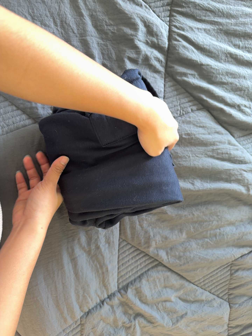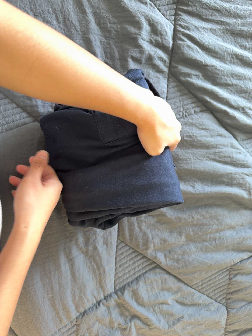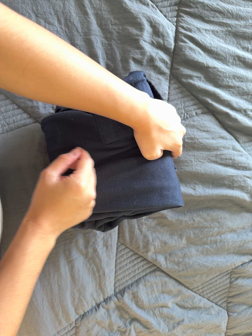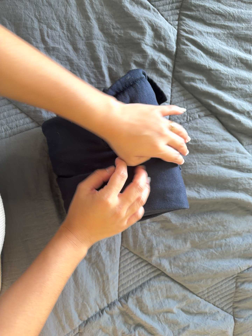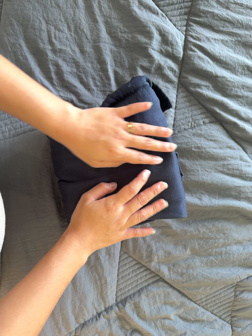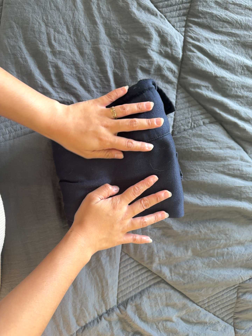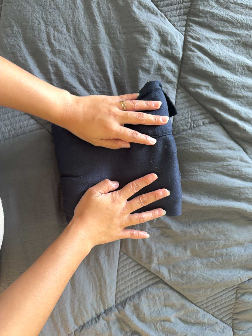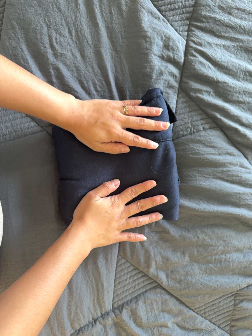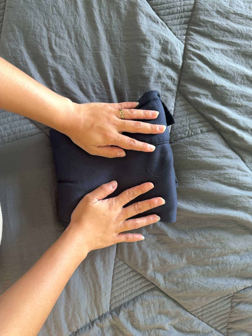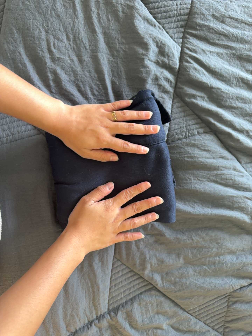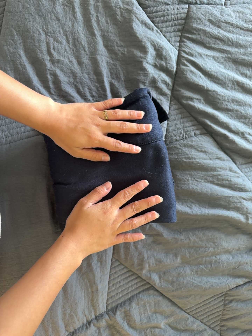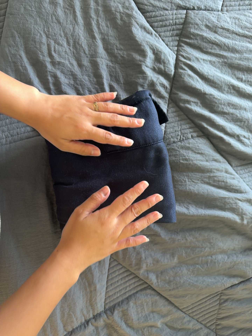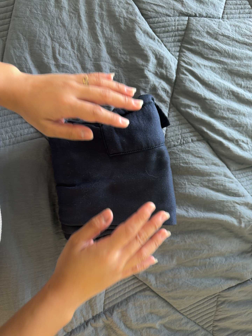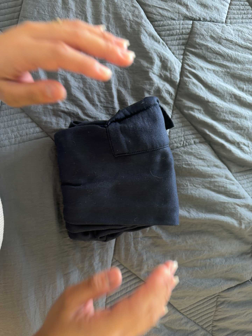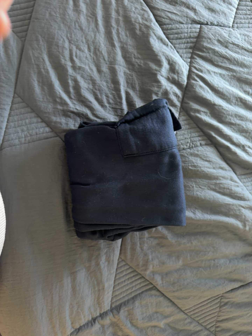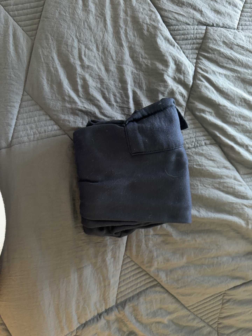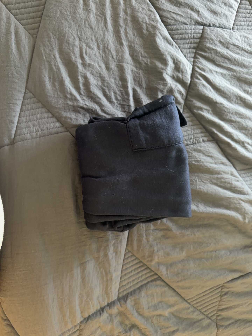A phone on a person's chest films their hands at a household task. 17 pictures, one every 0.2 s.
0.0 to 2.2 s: The camera shifts only a little, or ends up much as it began.
2.2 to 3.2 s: The camera travels to its left, about 8 cm.
The film runs forward here.
